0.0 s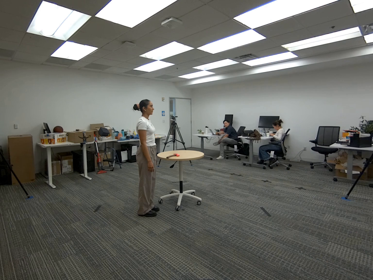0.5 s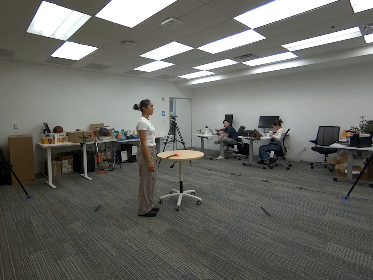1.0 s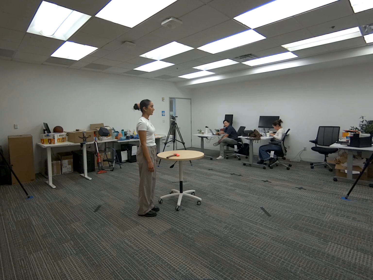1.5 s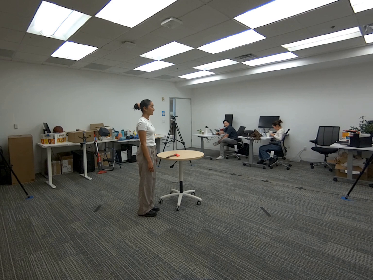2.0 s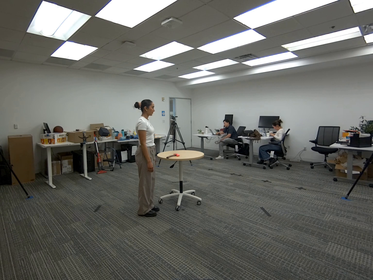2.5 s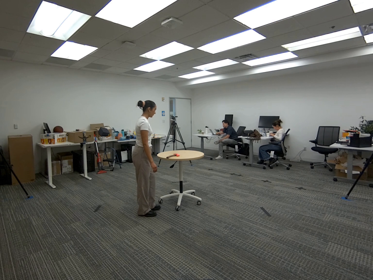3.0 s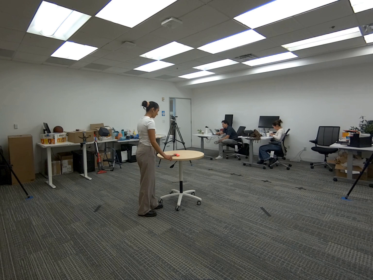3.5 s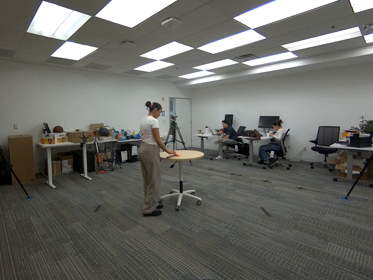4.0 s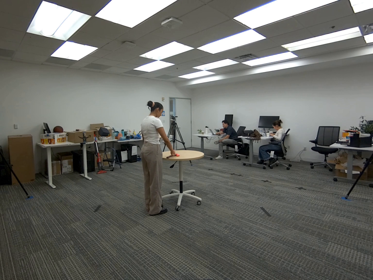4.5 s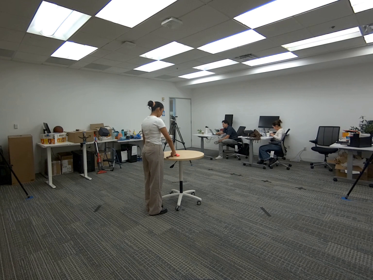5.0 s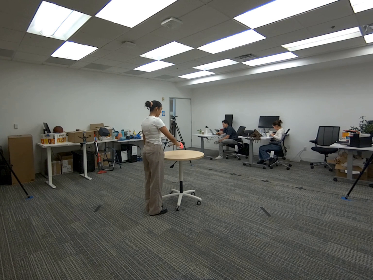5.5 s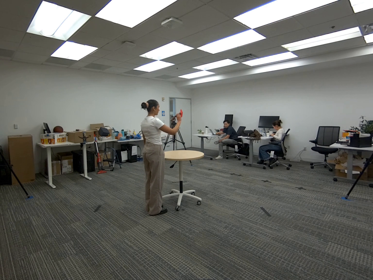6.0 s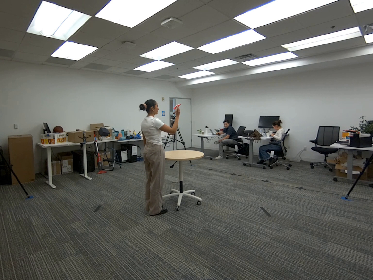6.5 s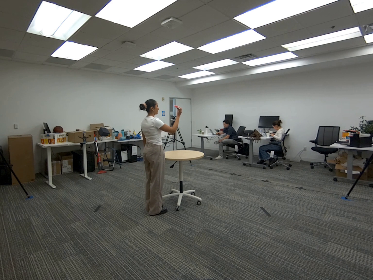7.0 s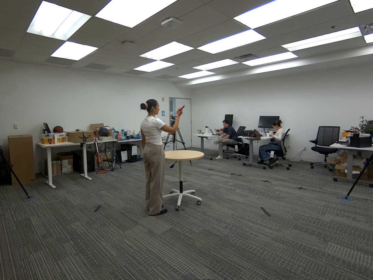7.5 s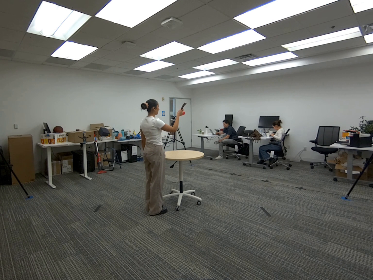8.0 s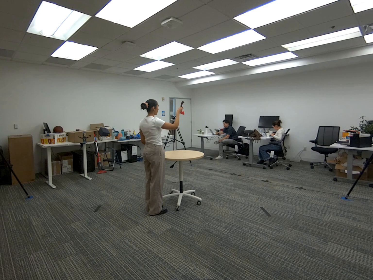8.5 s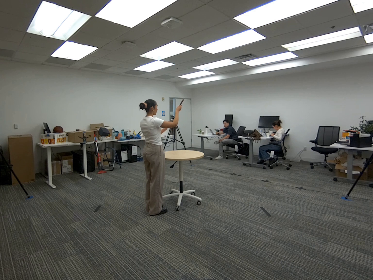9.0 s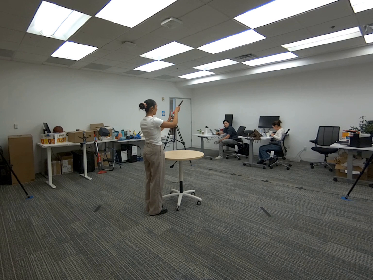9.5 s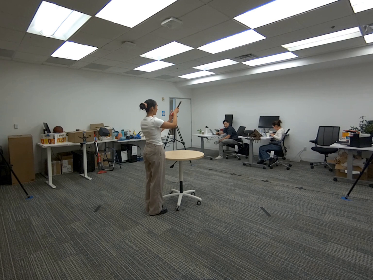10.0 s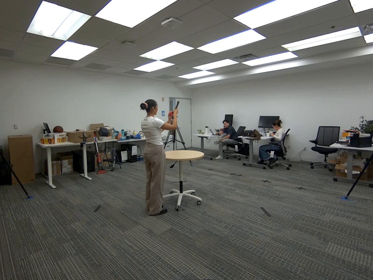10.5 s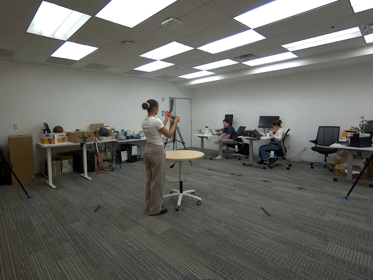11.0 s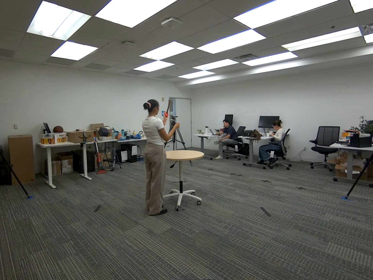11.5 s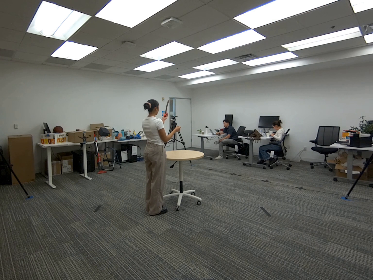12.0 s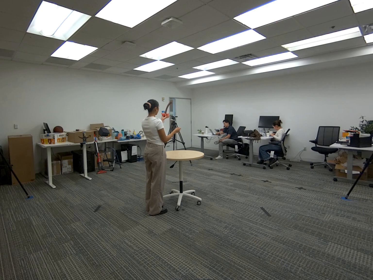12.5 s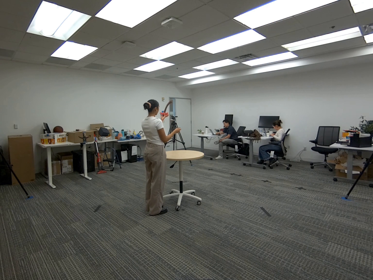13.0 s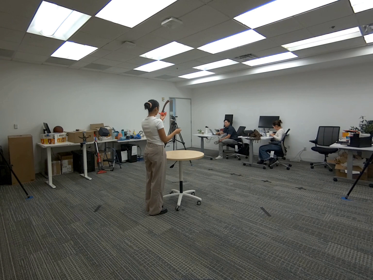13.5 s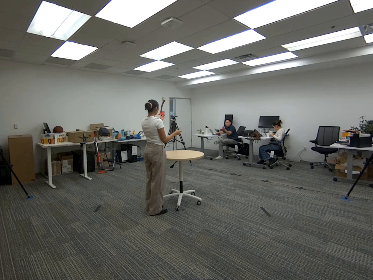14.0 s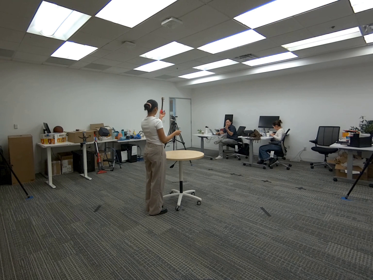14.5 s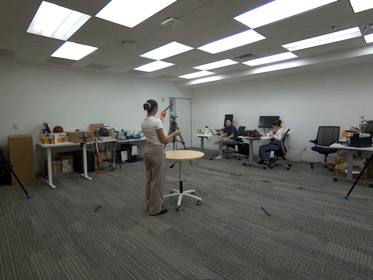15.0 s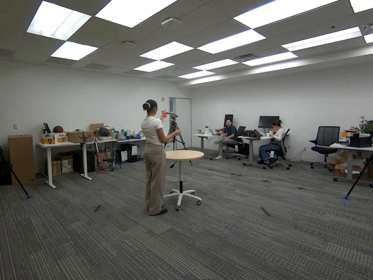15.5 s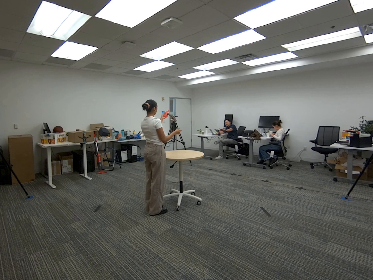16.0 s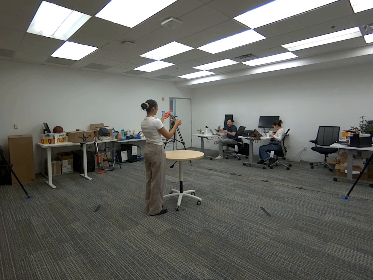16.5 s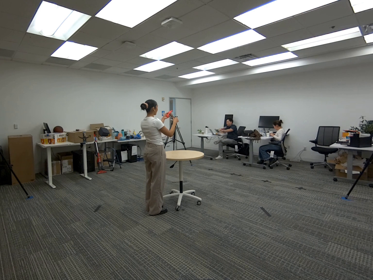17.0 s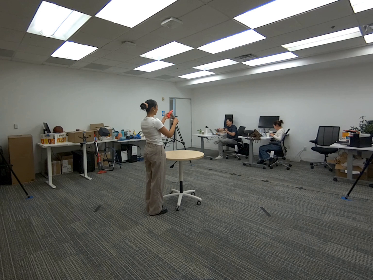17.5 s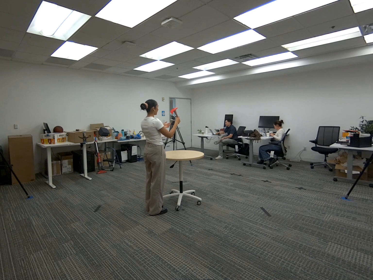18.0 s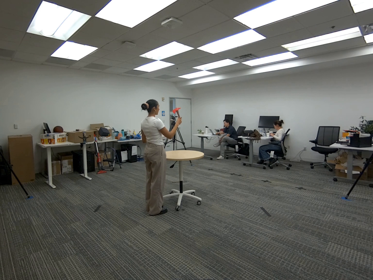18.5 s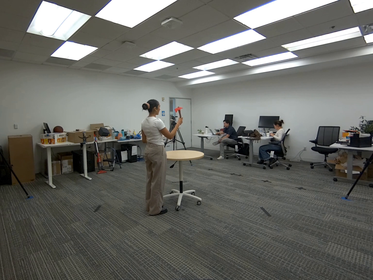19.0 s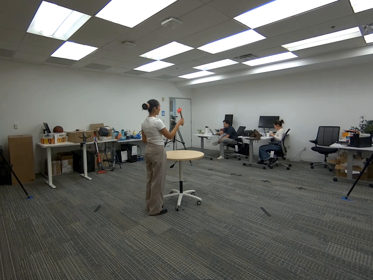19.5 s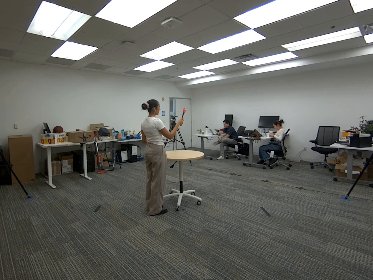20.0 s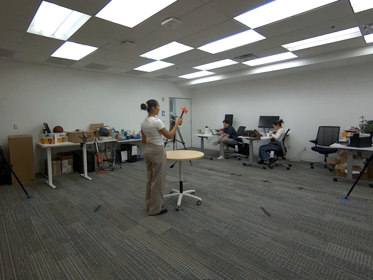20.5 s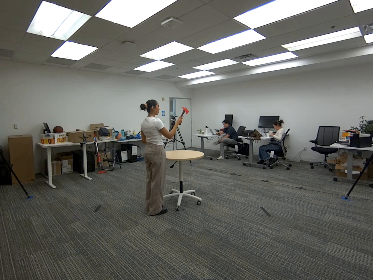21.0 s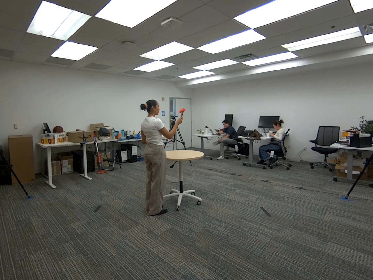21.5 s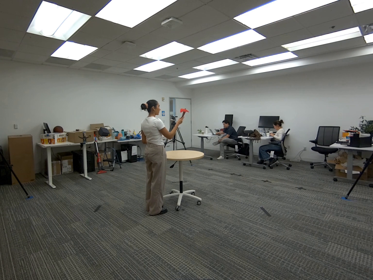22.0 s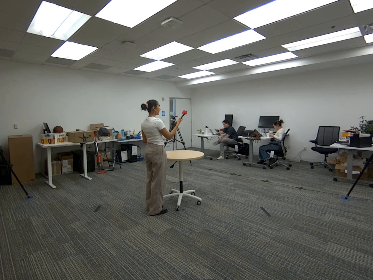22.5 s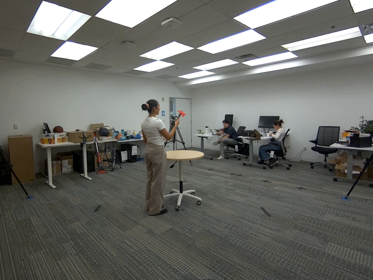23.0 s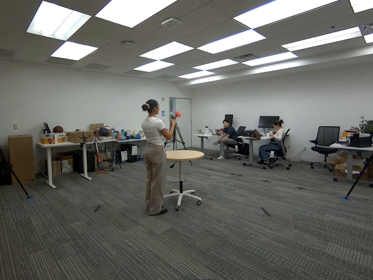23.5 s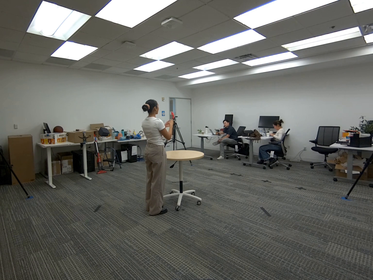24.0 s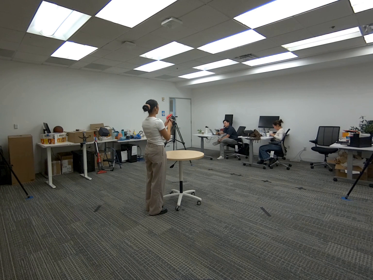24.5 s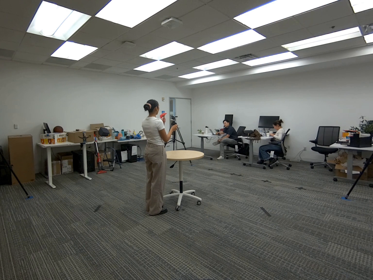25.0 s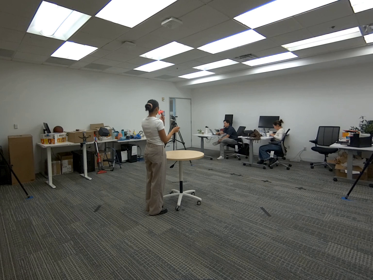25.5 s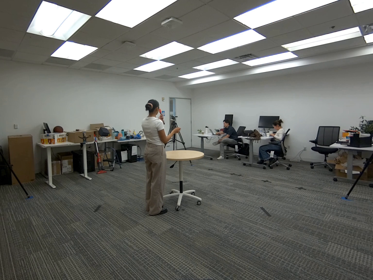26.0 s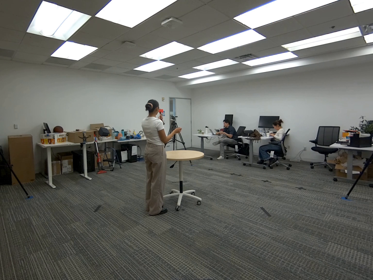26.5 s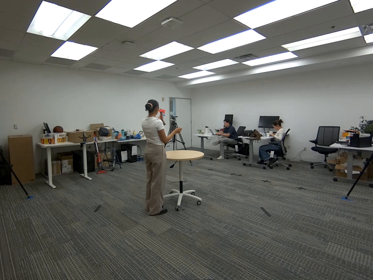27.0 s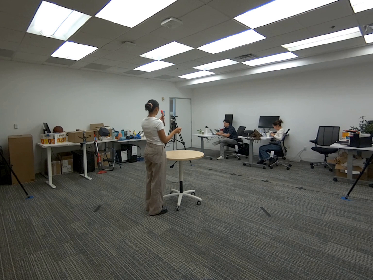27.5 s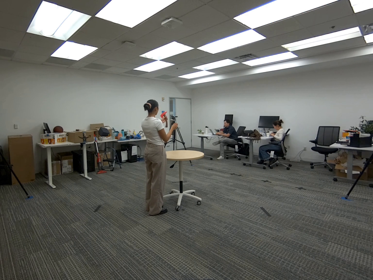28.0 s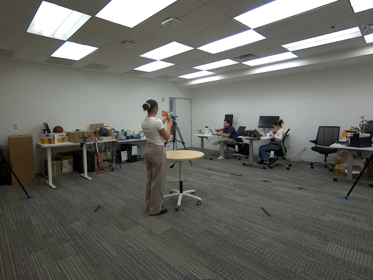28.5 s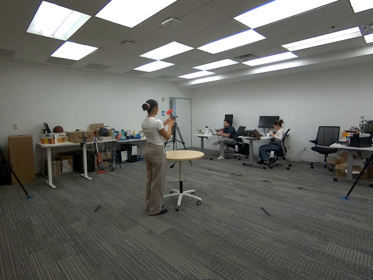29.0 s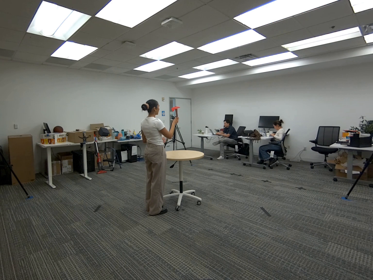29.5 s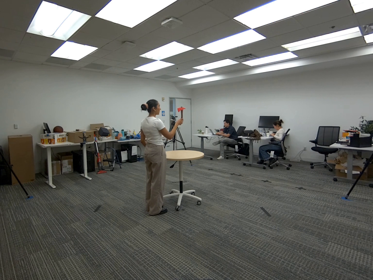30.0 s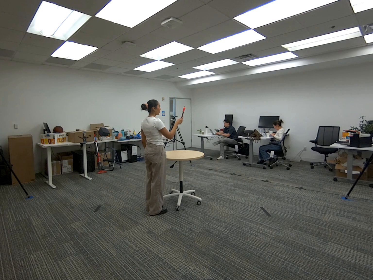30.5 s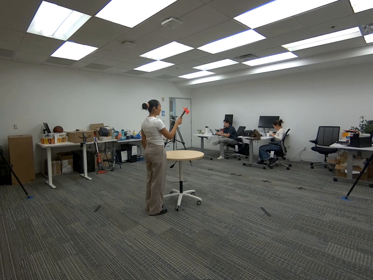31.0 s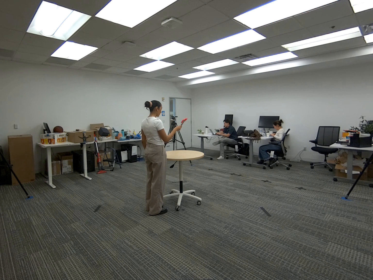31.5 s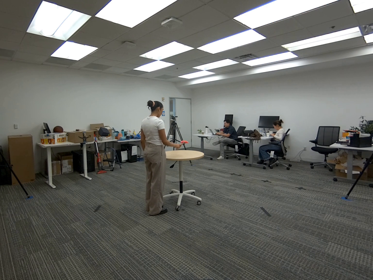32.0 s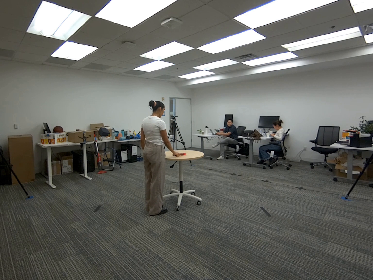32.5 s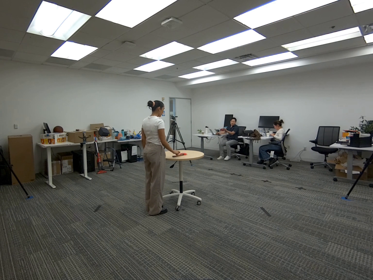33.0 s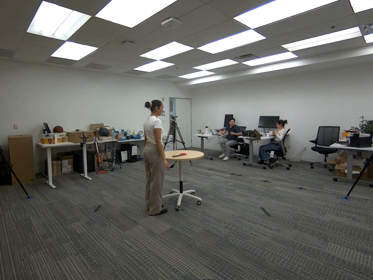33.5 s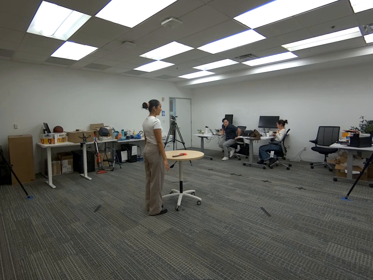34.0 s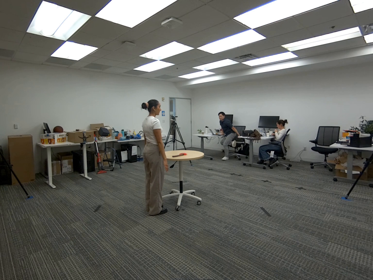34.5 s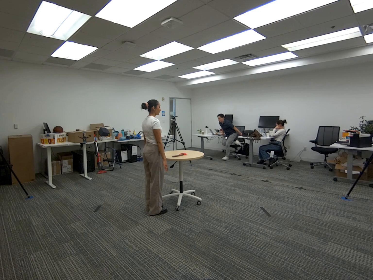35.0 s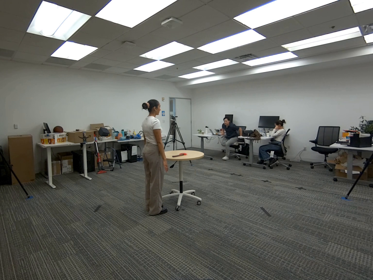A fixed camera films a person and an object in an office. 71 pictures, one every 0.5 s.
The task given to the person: Walk to the hatchet on the round table and pick it up with your right hand. Examine it while passing it from your right hand to your left hand and then back to your right hand. When you are finished, place the hatchet back on the round table.
